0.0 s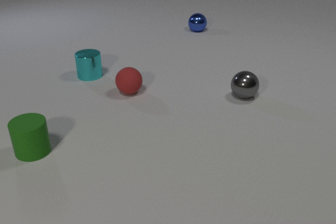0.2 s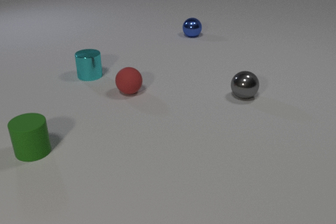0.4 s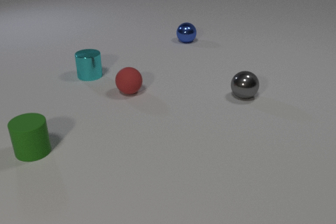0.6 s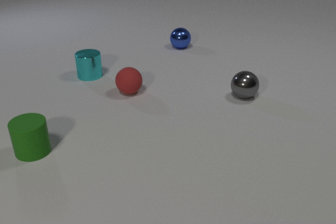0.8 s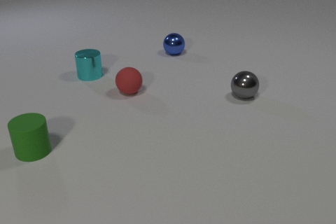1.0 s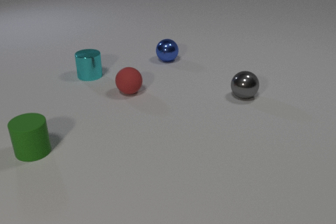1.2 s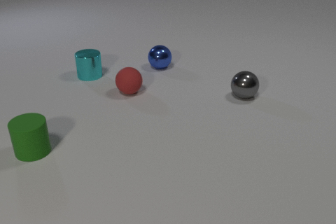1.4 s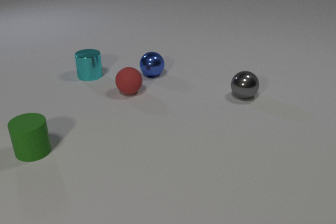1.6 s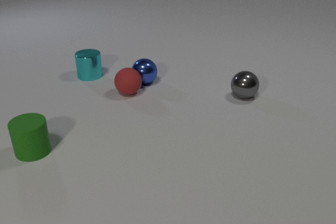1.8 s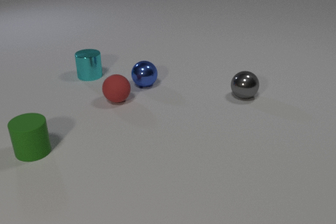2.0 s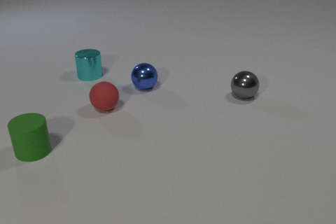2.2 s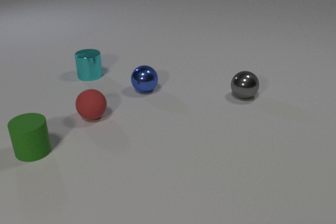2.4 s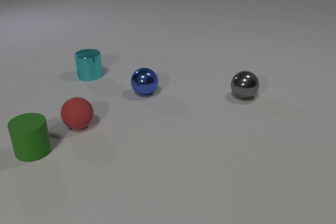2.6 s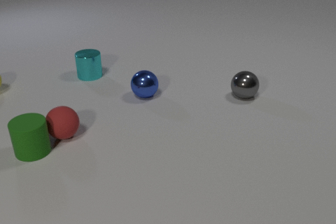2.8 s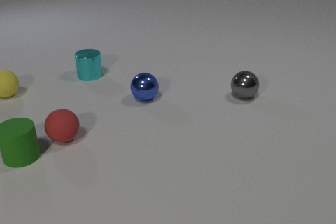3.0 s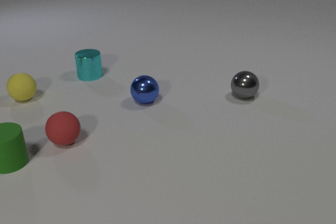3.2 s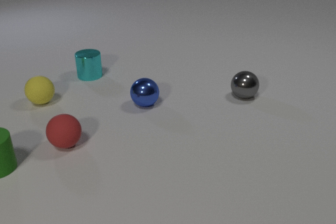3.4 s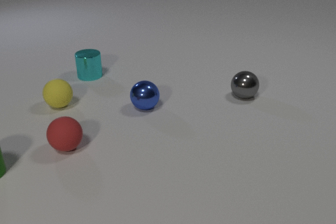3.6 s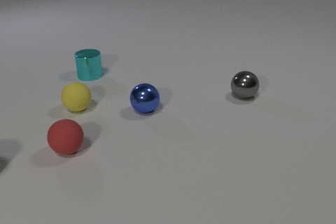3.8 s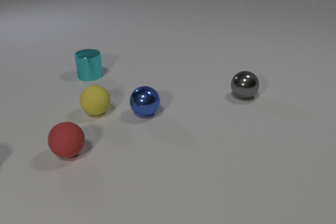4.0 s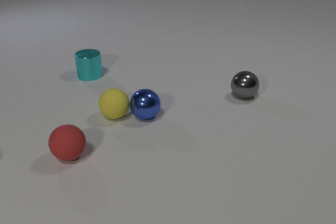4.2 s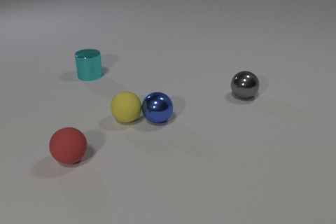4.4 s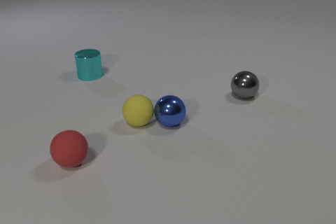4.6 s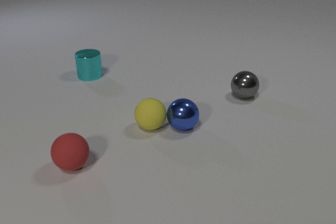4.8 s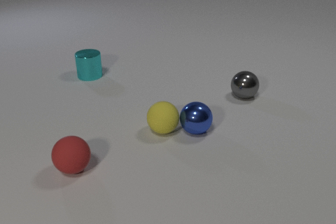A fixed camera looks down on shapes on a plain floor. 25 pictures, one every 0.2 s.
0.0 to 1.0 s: The blue metal sphere rolls toward the camera.
1.0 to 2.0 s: The blue metal sphere rolls toward the camera. The red rubber sphere rolls toward the camera and to the left. The blue metal sphere and the red rubber sphere collide.
2.0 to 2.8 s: The blue metal sphere rolls toward the camera. The red rubber sphere rolls toward the camera and to the left. The yellow rubber sphere comes in at the left edge, rolls to the right and toward the camera. The green rubber cylinder slides to the left. The red rubber sphere and the green rubber cylinder collide.
2.8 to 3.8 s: The blue metal sphere rolls toward the camera. The red rubber sphere rolls toward the camera. The yellow rubber sphere rolls to the right and toward the camera. The green rubber cylinder slides to the left and toward the camera, leaves at the left edge.
3.8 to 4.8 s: The blue metal sphere rolls to the right and toward the camera. The red rubber sphere rolls toward the camera. The yellow rubber sphere rolls to the right and toward the camera. The blue metal sphere and the yellow rubber sphere collide.
How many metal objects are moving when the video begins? 1.
Are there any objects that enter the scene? yes.
What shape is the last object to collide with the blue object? sphere.
